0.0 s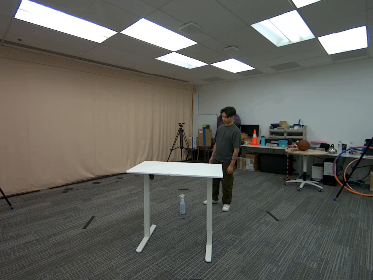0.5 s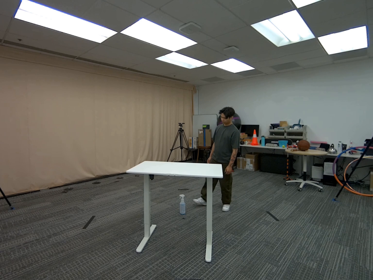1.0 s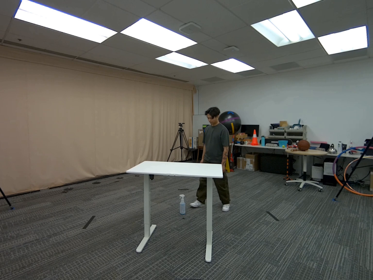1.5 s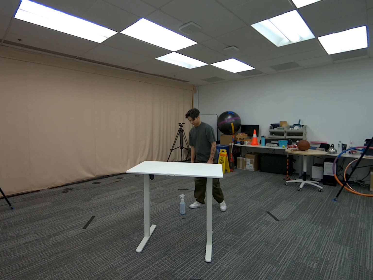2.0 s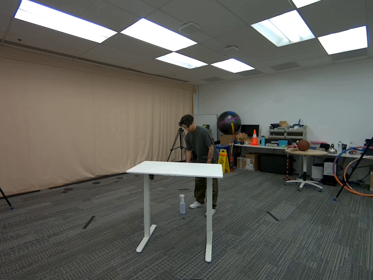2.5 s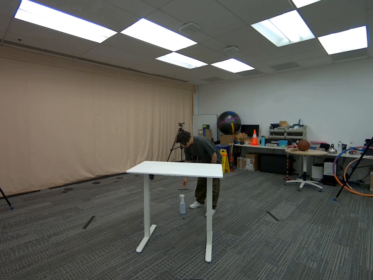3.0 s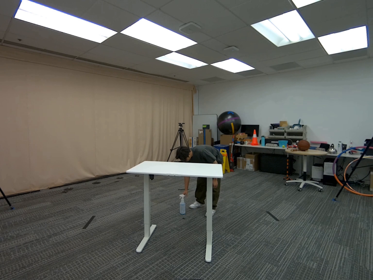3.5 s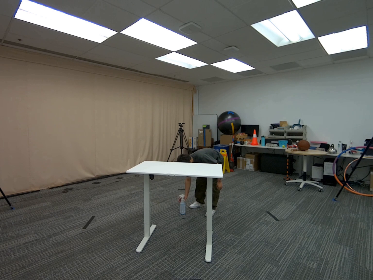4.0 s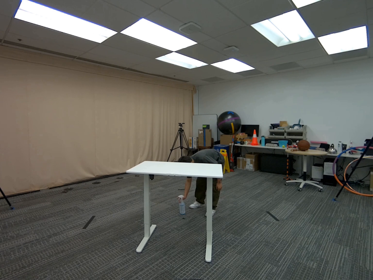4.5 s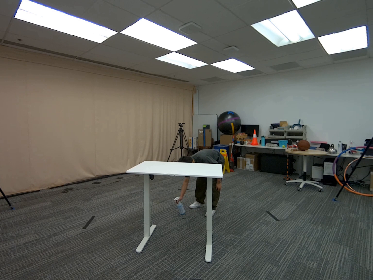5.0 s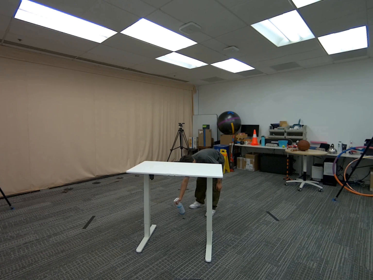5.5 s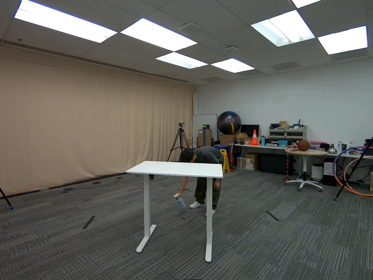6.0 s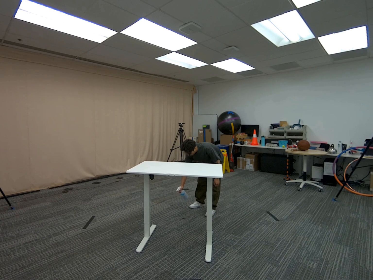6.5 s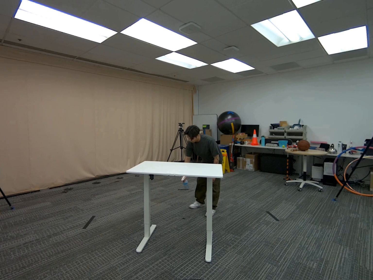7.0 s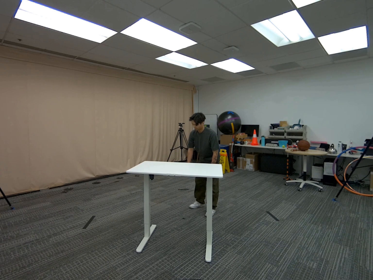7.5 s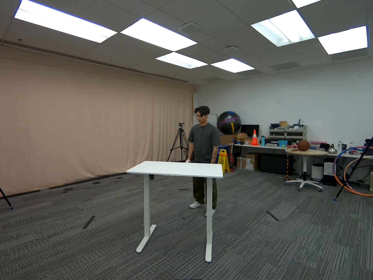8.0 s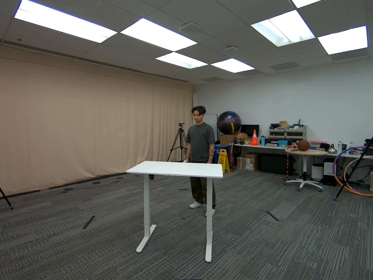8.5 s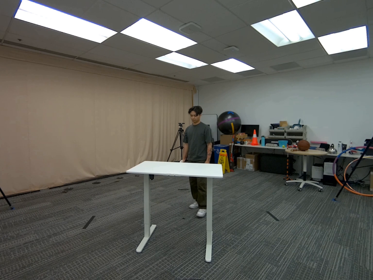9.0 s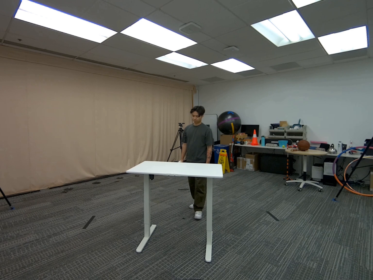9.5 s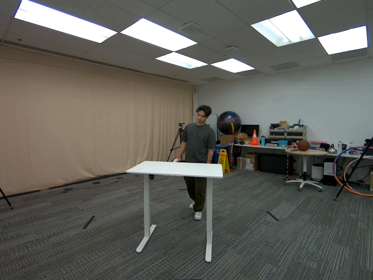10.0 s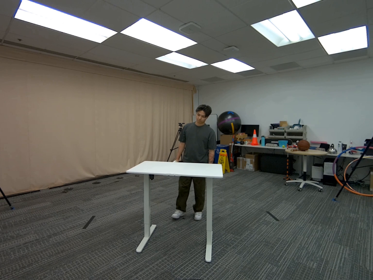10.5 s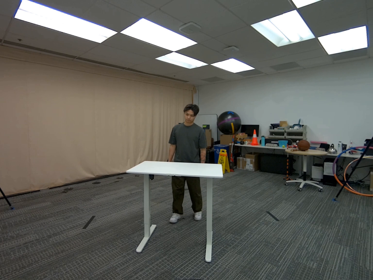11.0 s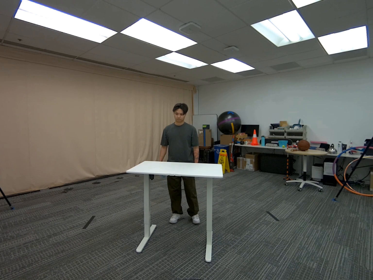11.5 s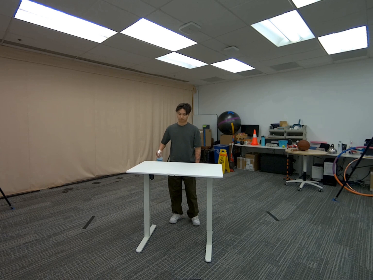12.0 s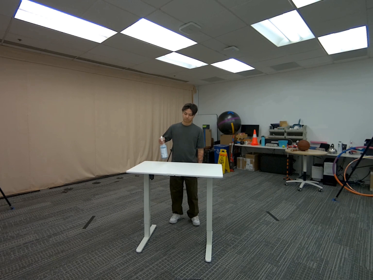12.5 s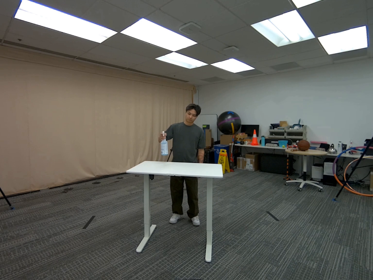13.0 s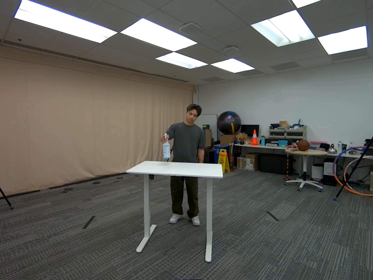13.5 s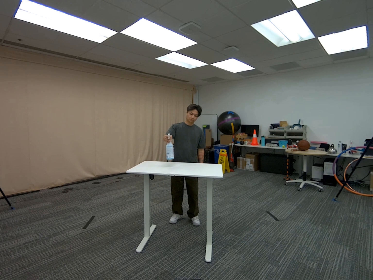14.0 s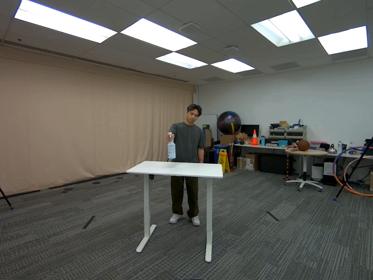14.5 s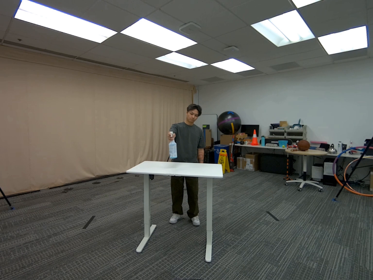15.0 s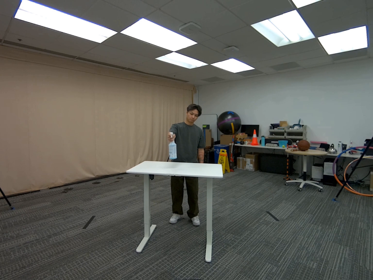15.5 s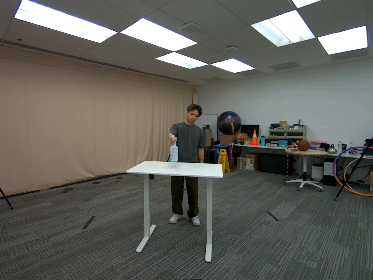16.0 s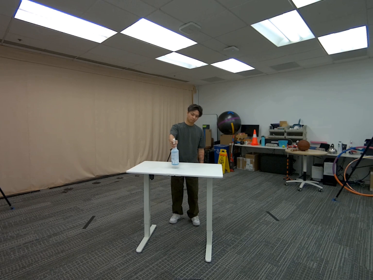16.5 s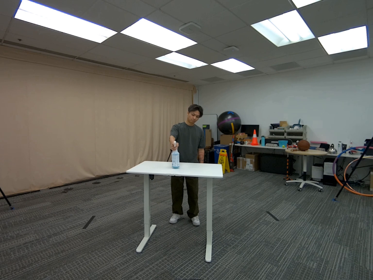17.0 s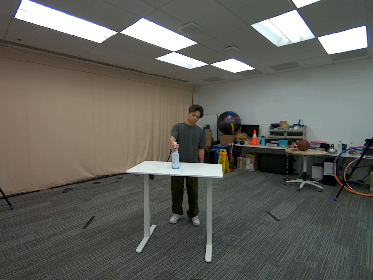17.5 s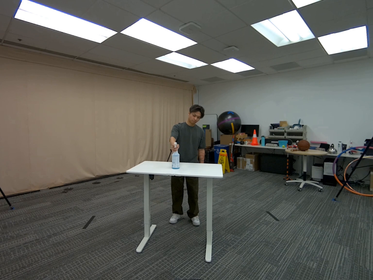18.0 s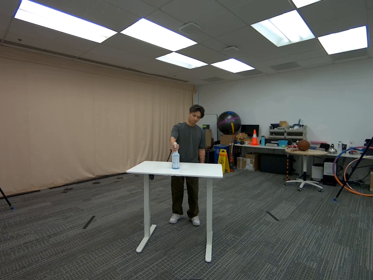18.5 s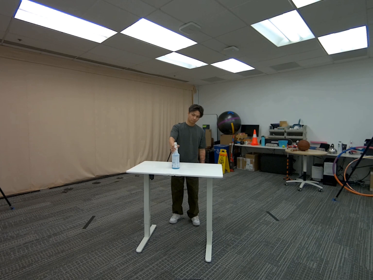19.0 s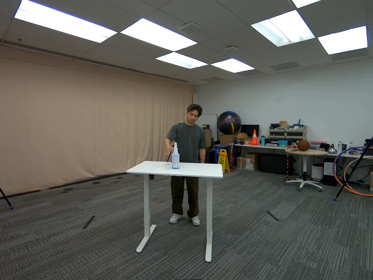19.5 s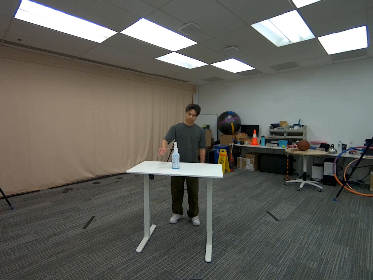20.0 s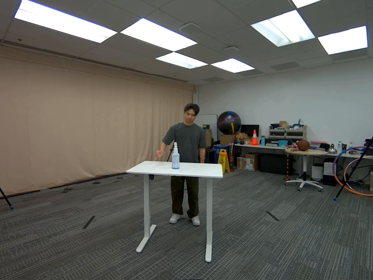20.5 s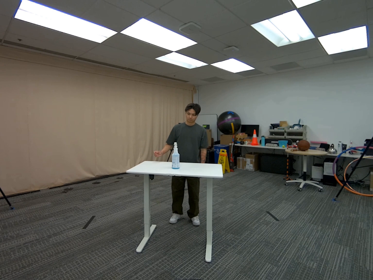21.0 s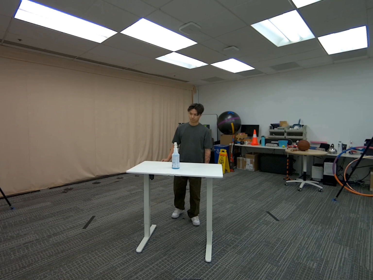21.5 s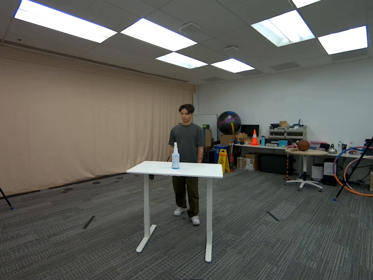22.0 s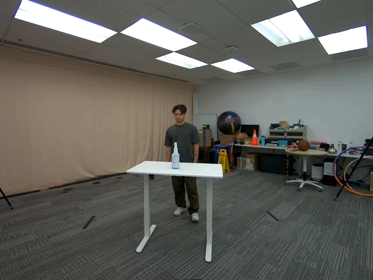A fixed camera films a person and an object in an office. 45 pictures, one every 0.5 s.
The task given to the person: Walk to the spray bottle on the ground, pick up the spray bottle with your right hand and place it on the white desk.
